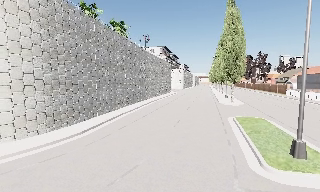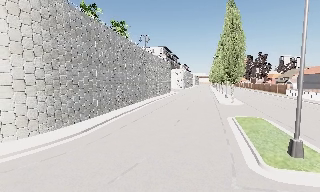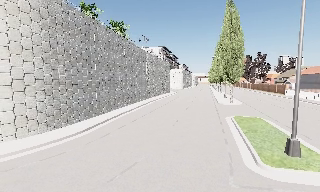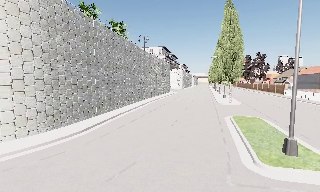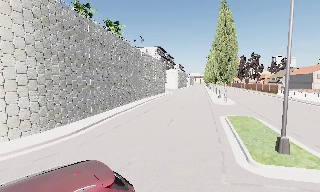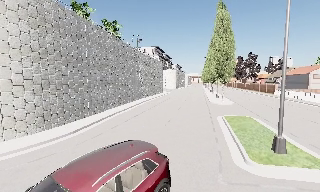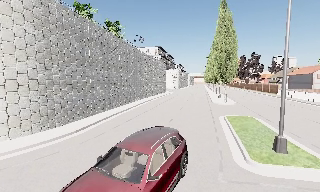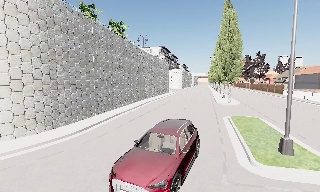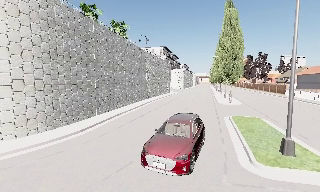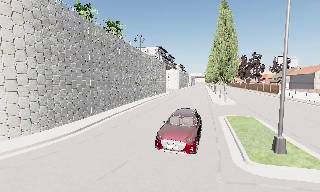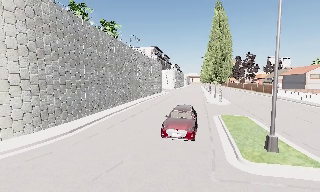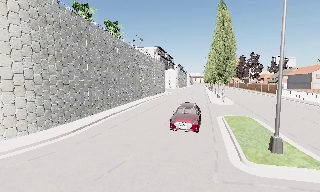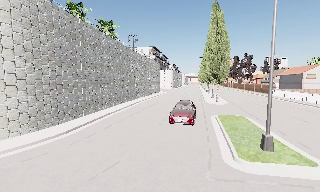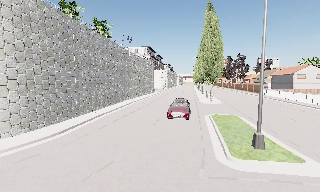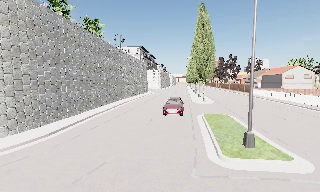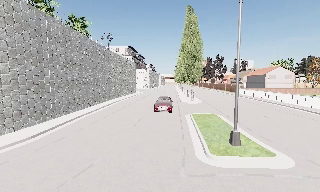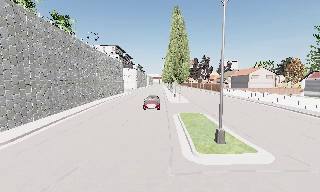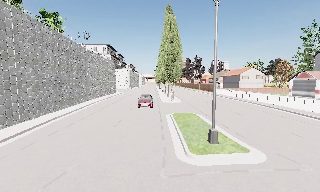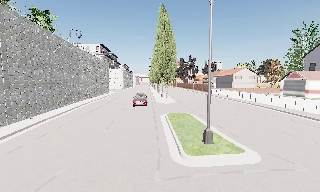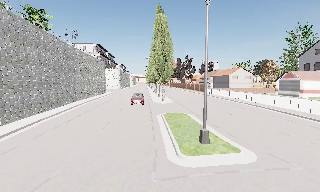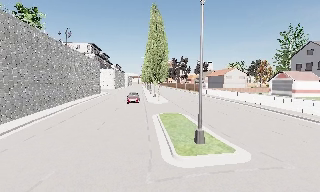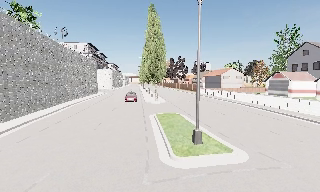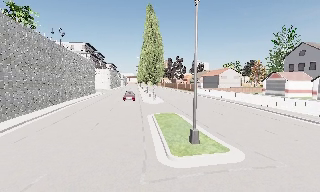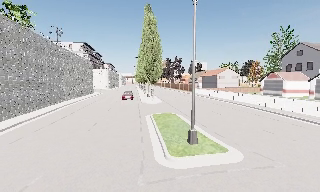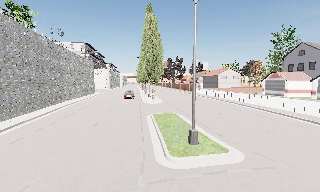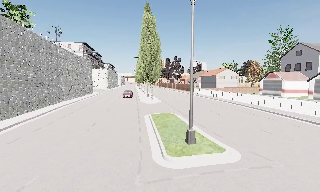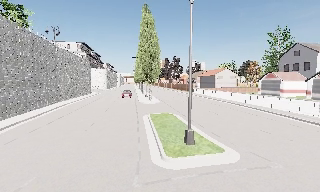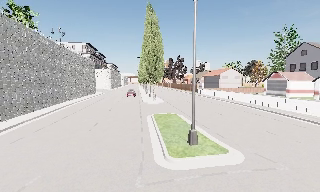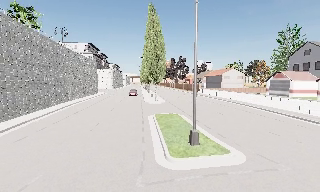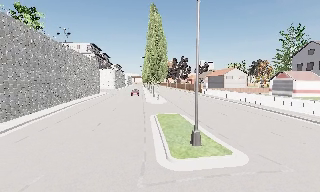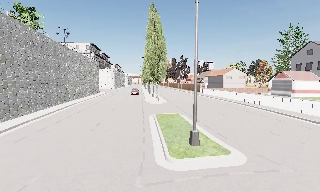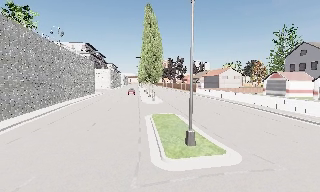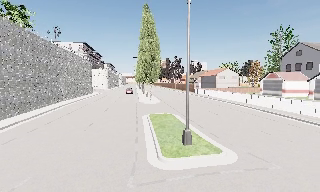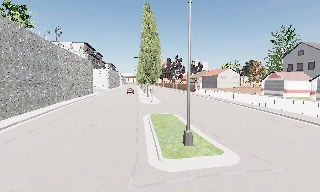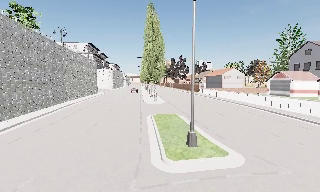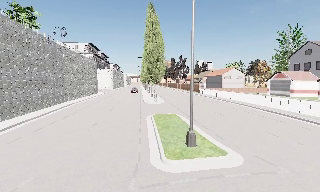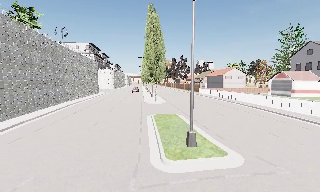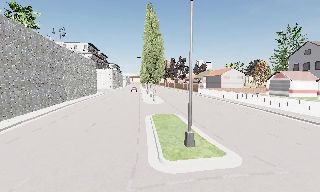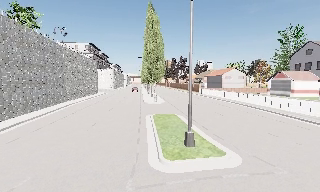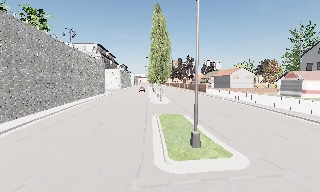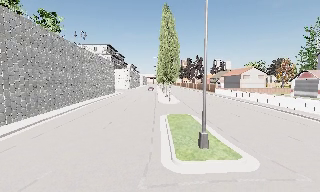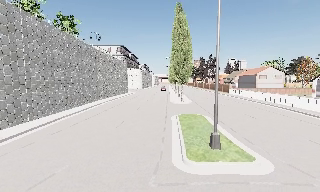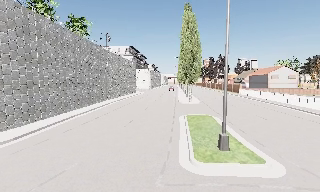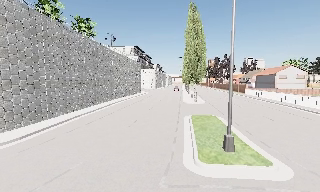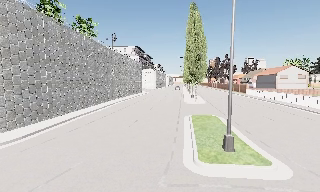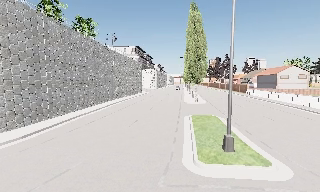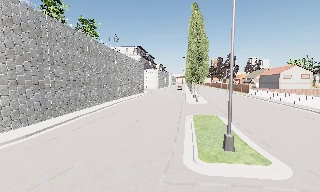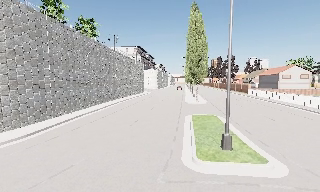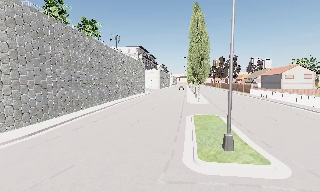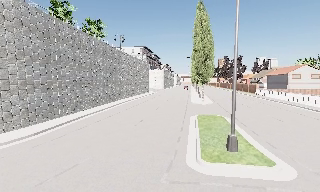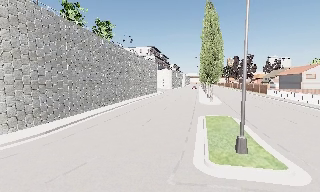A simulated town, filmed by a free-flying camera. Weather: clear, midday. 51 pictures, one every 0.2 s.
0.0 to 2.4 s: The camera shifts only a little, or ends up much as it began.
2.4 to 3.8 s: The camera swings to its right by about 20 degrees, and the scene slides to the left.
3.8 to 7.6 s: The camera travels to its right, about 0.5 m, so close, fixed things drift to the left.
7.6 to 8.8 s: The camera pans to its left, which is counterclockwise from overhead, by about 15 degrees.
8.8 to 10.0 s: The camera shifts only a little, or ends up much as it began.
The film runs backward here.
